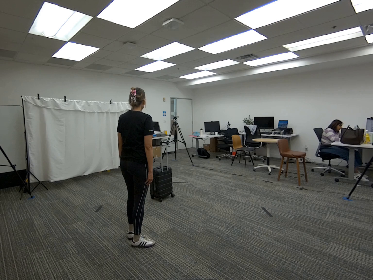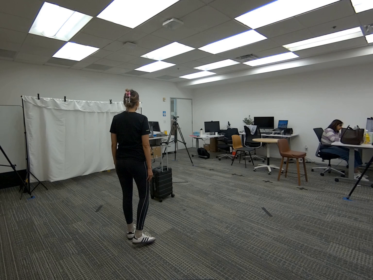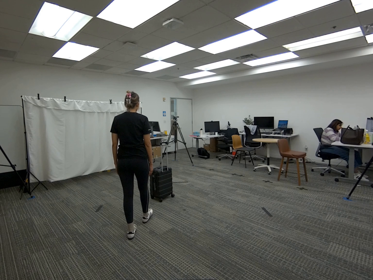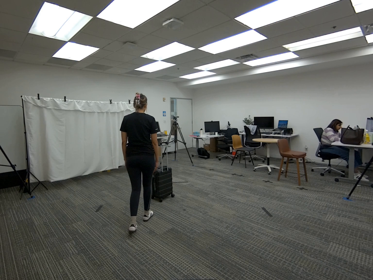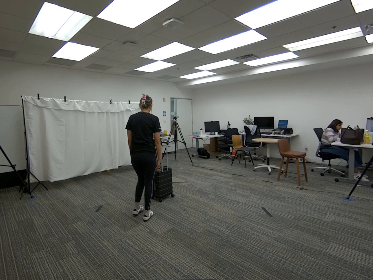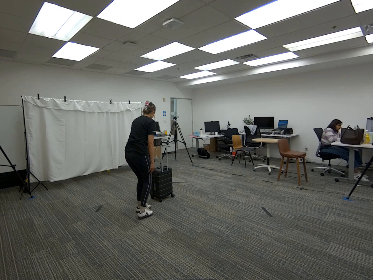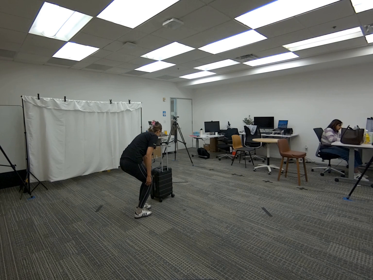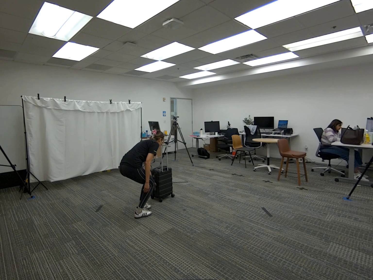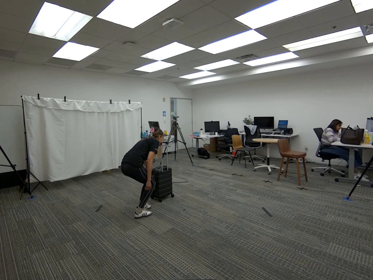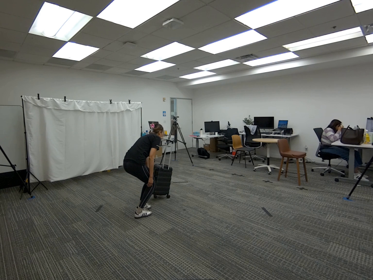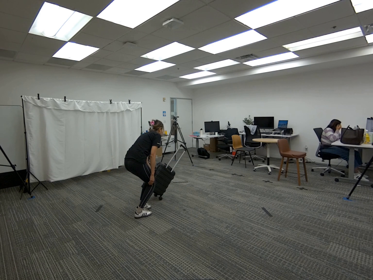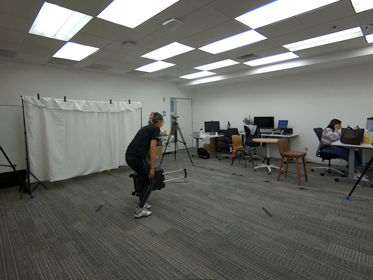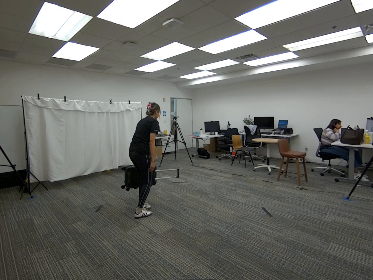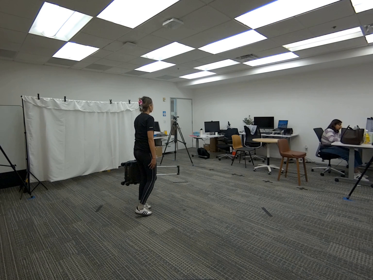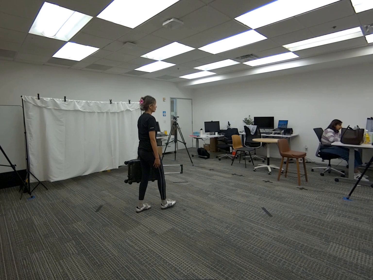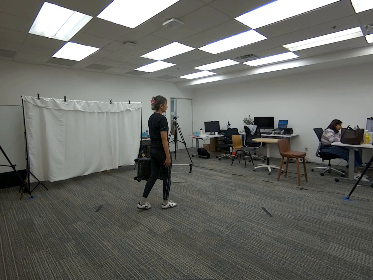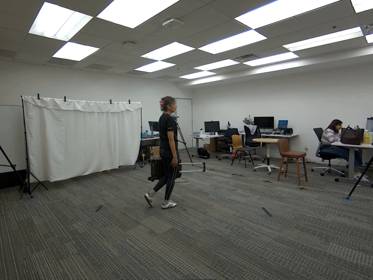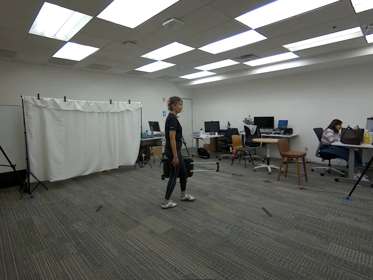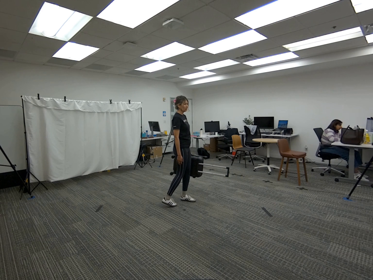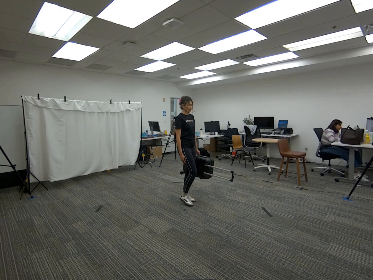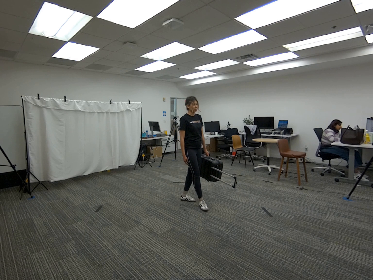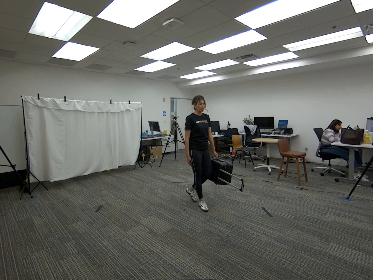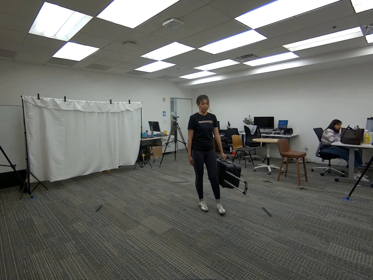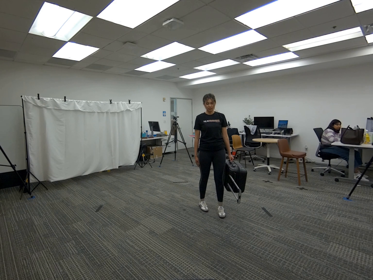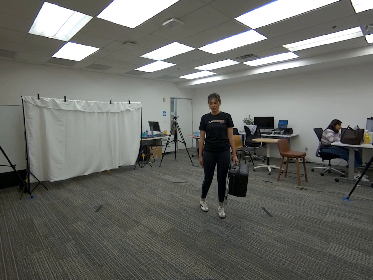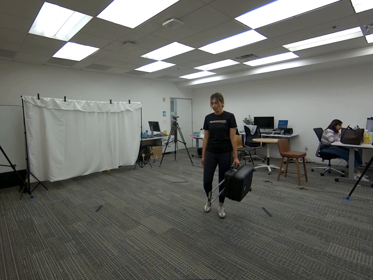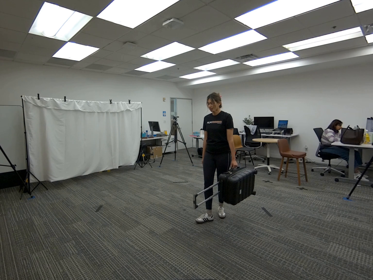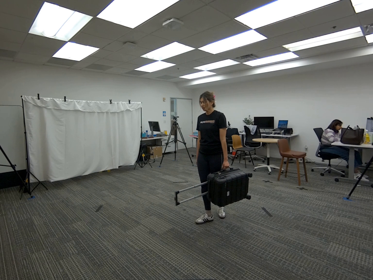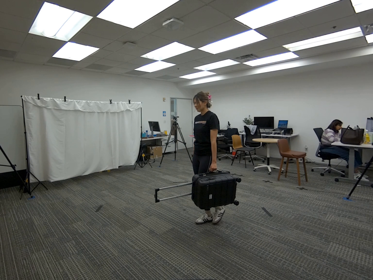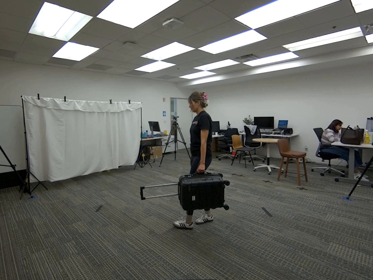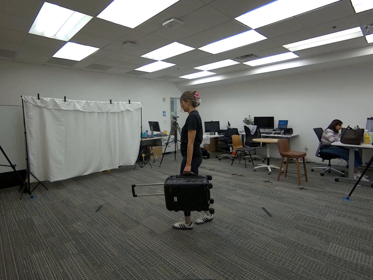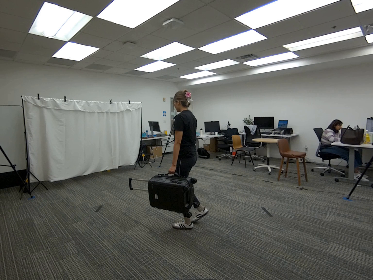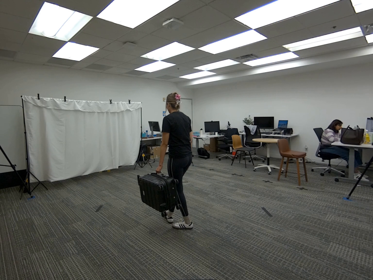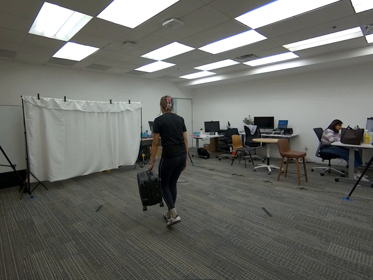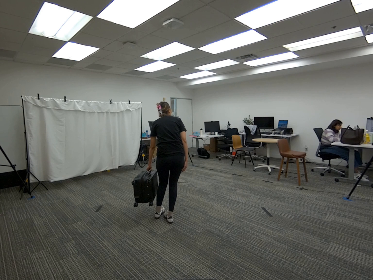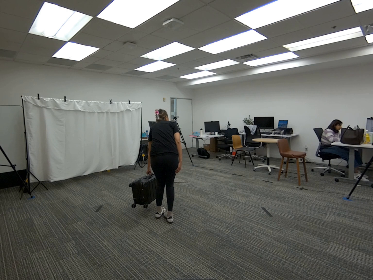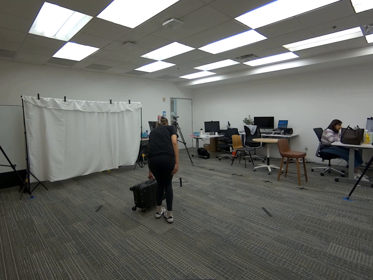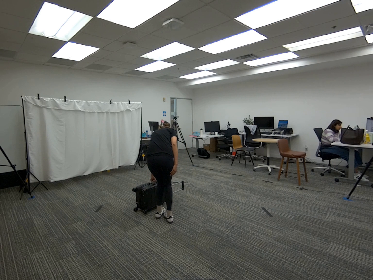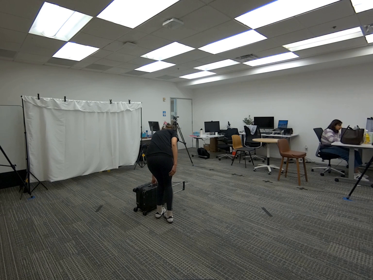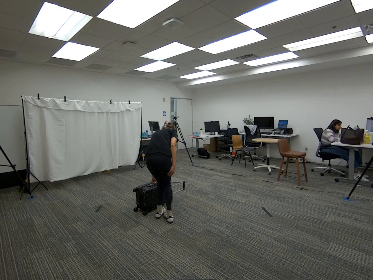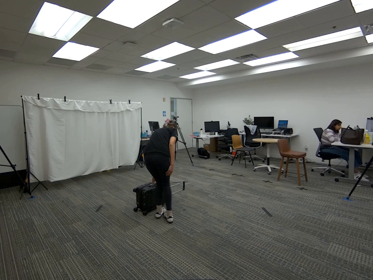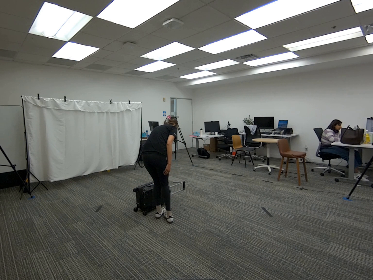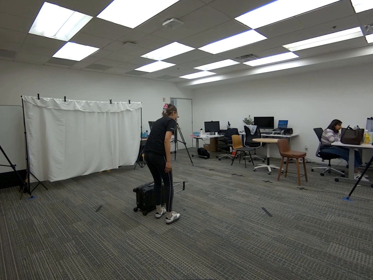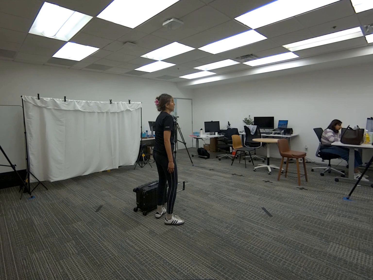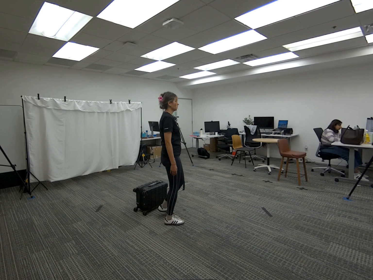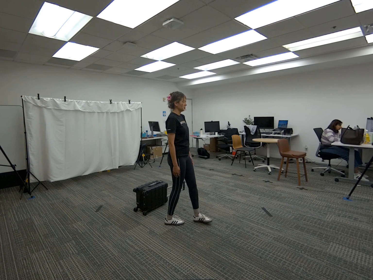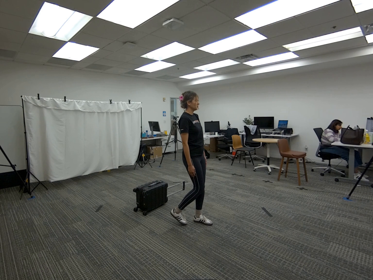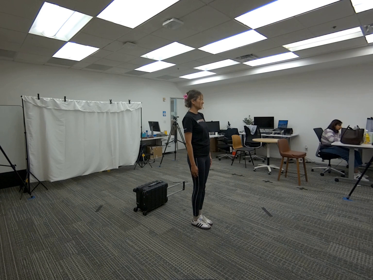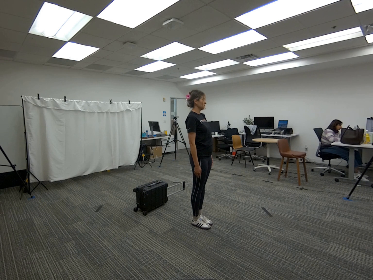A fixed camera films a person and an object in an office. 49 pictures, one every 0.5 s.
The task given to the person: Walk over to the rolling luggage within the bounding area and pick up the luggage from the handle on the side using your left hand. Walk within the bounding area and place the luggage on the ground when complete.
